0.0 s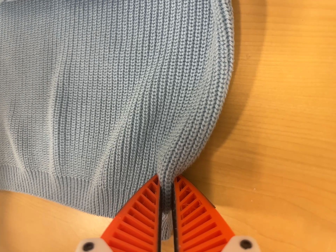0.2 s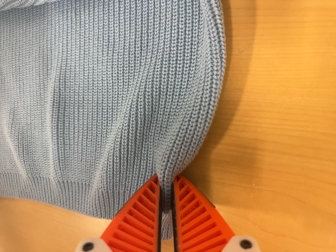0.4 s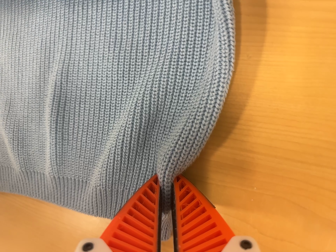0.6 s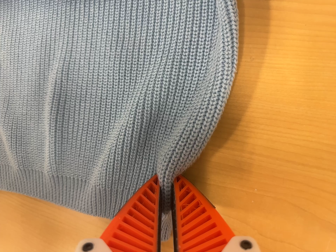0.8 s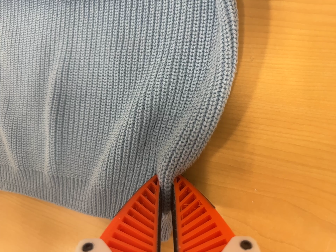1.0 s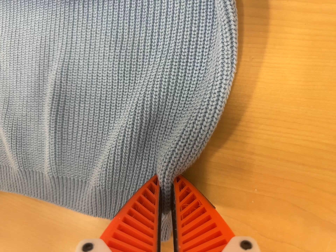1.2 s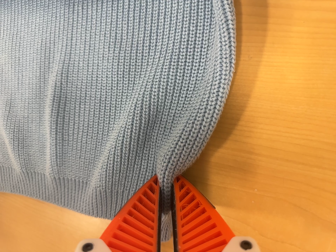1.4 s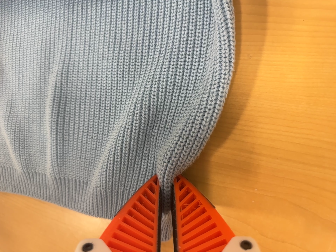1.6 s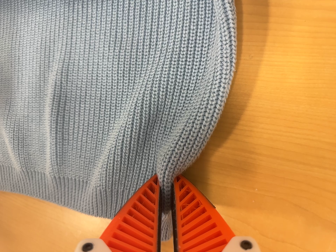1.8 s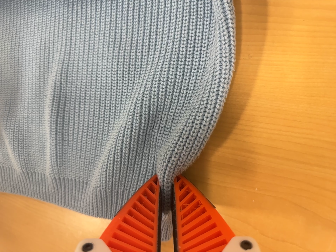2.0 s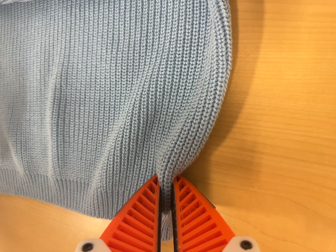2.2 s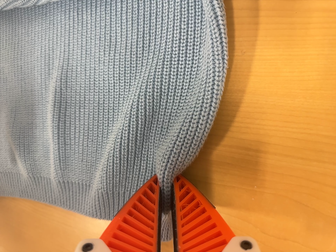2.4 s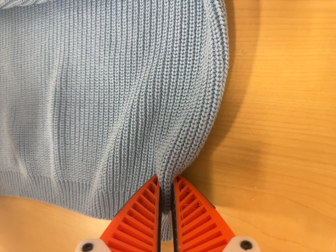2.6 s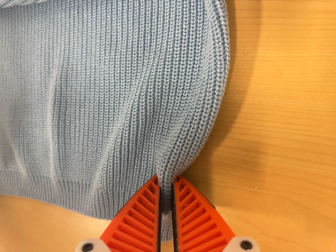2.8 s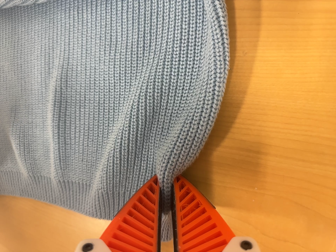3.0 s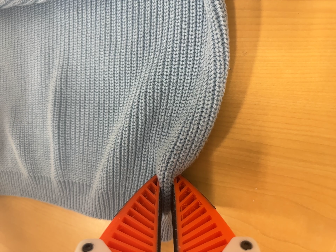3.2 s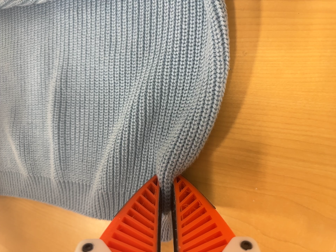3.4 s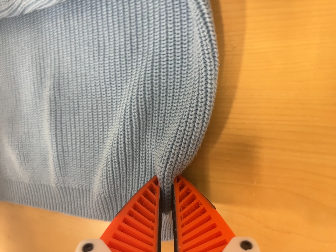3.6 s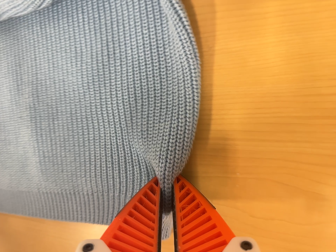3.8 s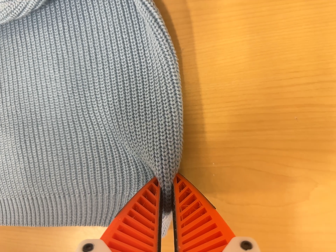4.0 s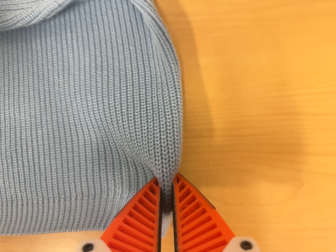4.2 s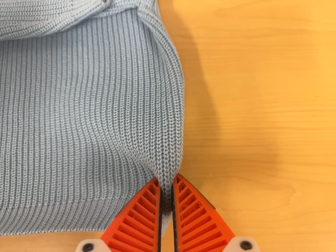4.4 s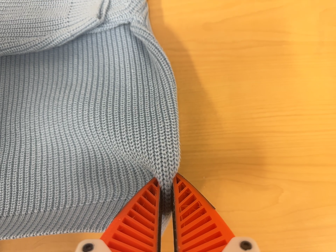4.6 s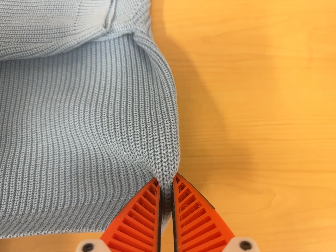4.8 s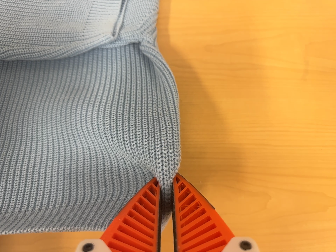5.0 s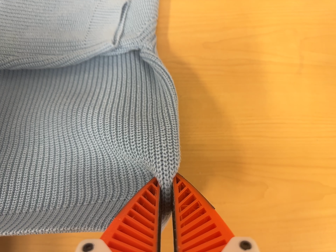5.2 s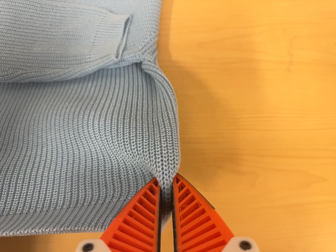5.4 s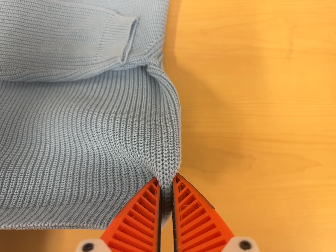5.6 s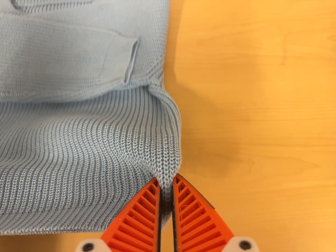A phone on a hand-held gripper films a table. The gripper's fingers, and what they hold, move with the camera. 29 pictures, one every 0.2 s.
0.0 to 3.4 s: The camera shifts only a little, or ends up much as it began.
3.4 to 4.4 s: The camera swings to its right by about 20 degrees, and the scene slides to the left. It travels backward, toward the bottom of its view and to its left, about 10 cm, so what stands in front gets smaller. Its aim tips toward the top of its view by about 20 degrees, and the scene shifts downward.
4.4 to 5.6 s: The camera travels backward, about 9 cm, so what stands in front gets smaller.
The film runs forward here.
